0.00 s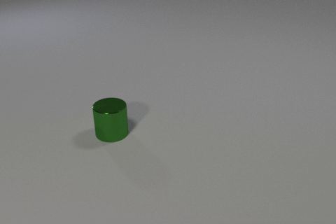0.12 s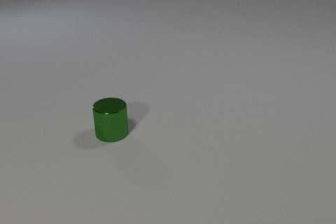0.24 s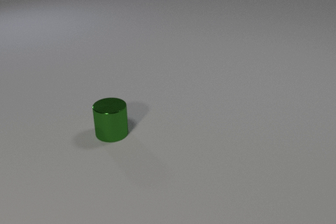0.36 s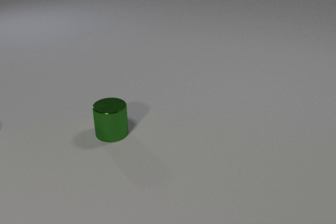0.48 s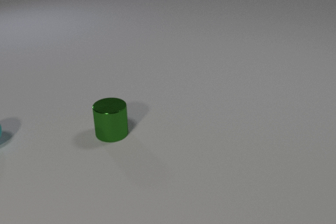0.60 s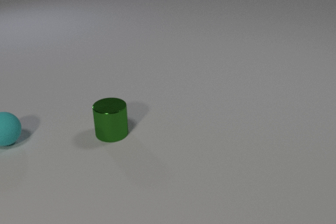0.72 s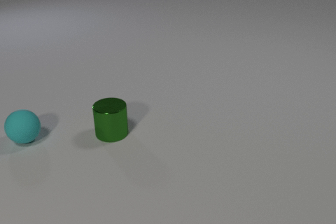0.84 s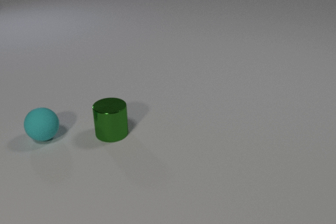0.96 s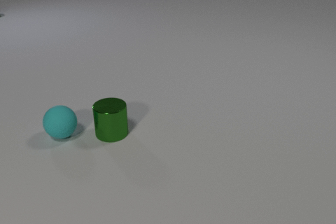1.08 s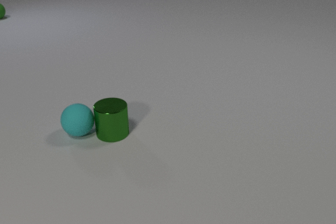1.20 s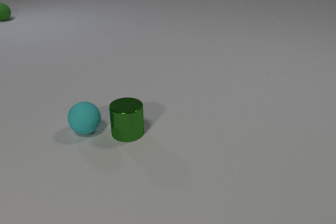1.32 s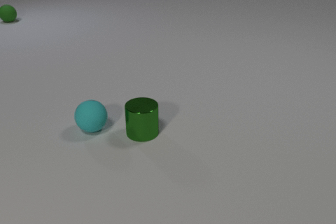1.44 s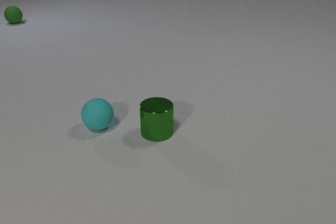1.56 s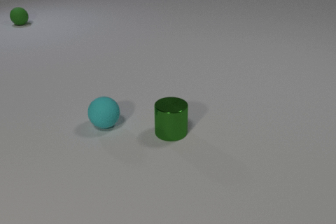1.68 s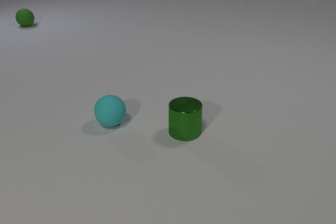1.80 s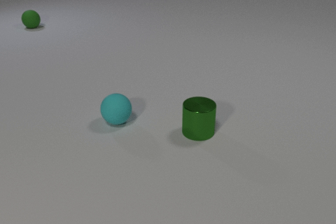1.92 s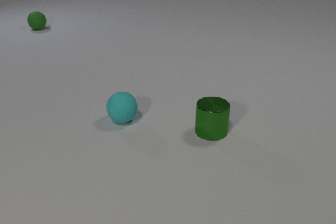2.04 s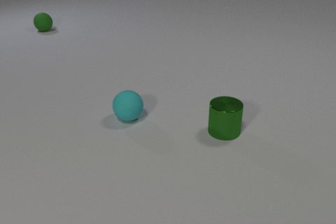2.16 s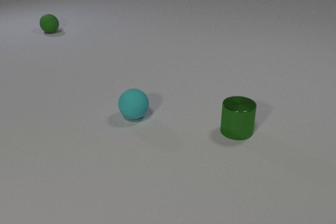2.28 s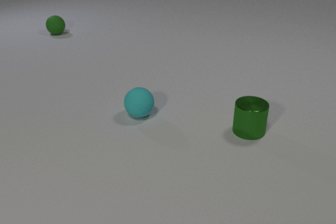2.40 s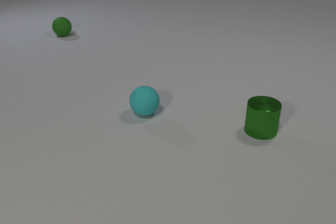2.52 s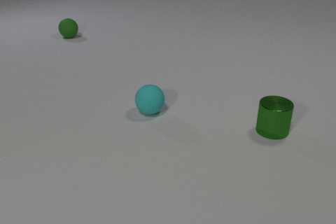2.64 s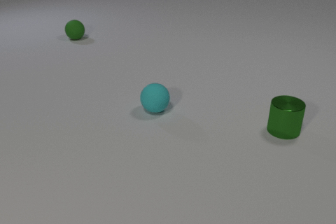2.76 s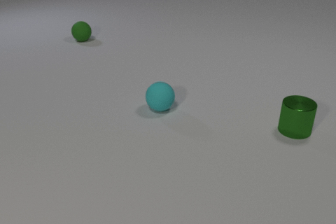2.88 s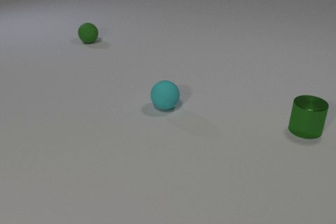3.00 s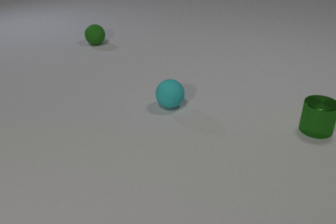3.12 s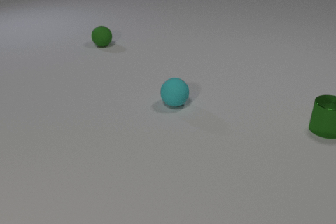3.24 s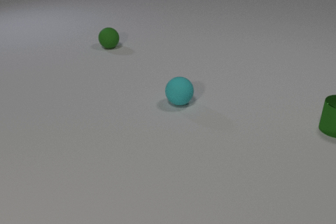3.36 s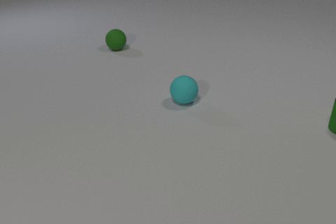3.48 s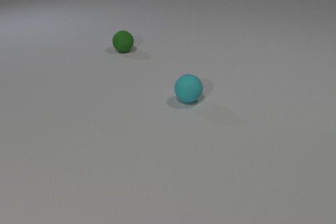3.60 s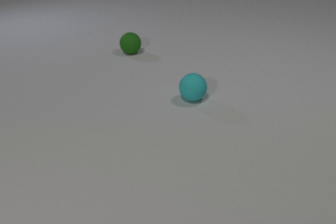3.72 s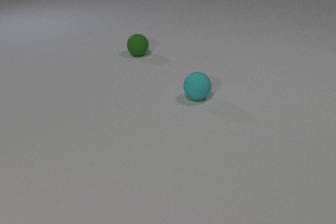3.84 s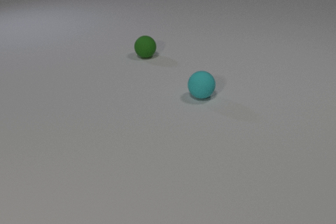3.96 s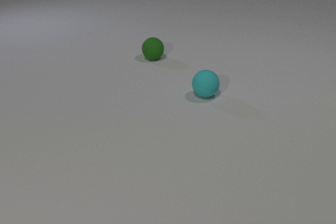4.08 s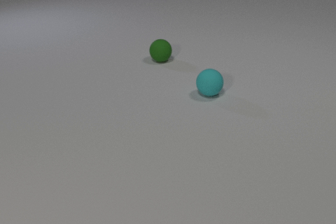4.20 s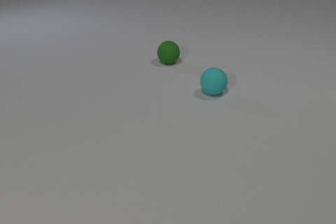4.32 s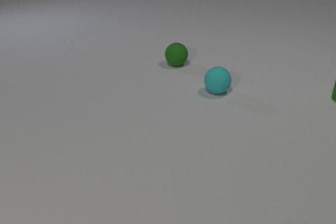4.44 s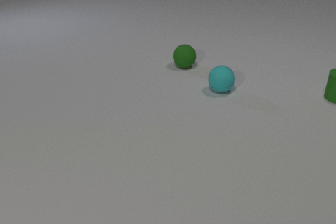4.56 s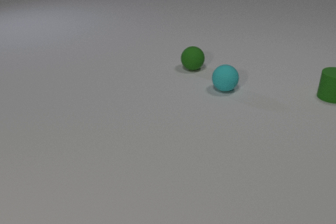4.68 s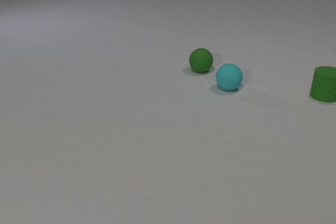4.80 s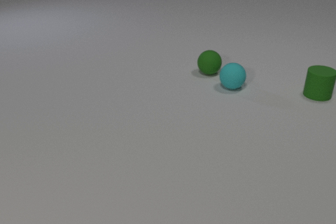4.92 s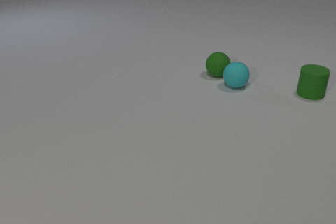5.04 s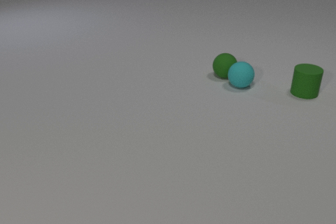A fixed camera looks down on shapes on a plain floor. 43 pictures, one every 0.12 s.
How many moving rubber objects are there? 3.
What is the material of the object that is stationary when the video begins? metal.
What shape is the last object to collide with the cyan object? sphere.
0.00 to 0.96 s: The cyan rubber sphere comes in at the left edge, rolls to the right.
0.96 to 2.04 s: The cyan rubber sphere rolls to the right. The green metal cylinder slides to the right. The green rubber sphere rolls toward the camera and to the right. The cyan rubber sphere and the green metal cylinder collide.
2.04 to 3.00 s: The cyan rubber sphere rolls to the right and away from the camera. The green metal cylinder slides to the right. The green rubber sphere rolls toward the camera and to the right.
3.00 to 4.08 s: The cyan rubber sphere rolls to the right and away from the camera. The green metal cylinder slides to the right and away from the camera, leaves at the right edge. The green rubber sphere rolls to the right and toward the camera.
4.08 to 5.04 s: The cyan rubber sphere rolls to the right and away from the camera. The green rubber sphere rolls to the right and toward the camera. The green rubber cylinder comes in at the right edge, slides to the left. The cyan rubber sphere and the green rubber sphere collide.
